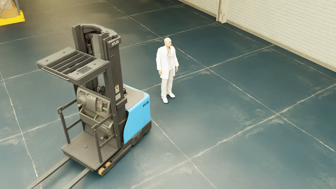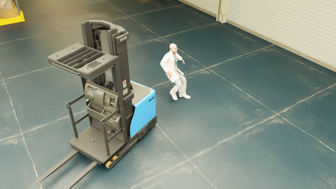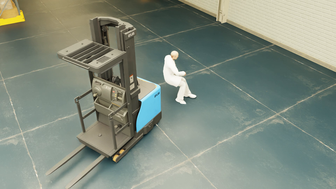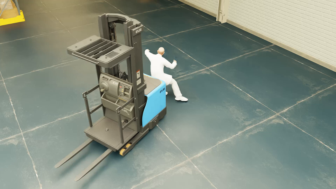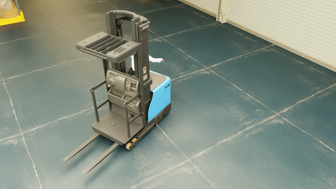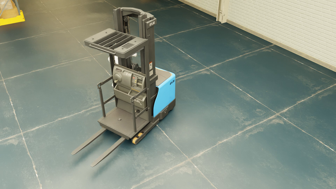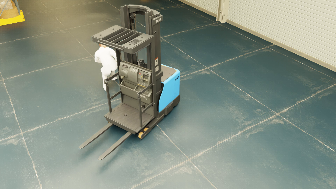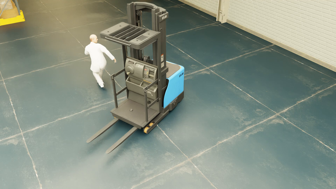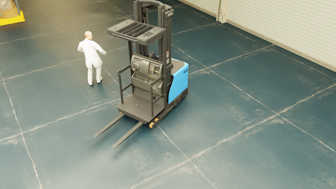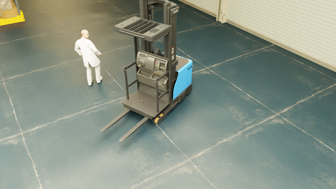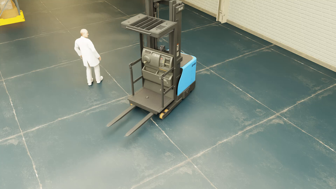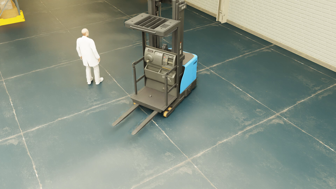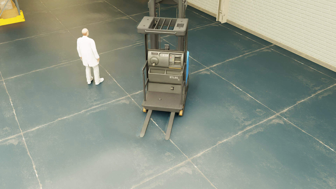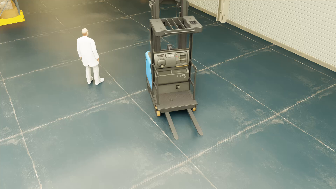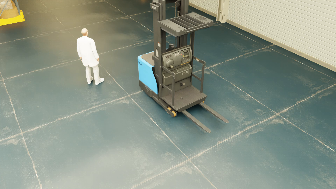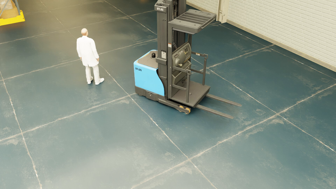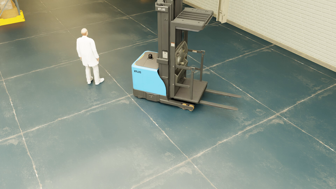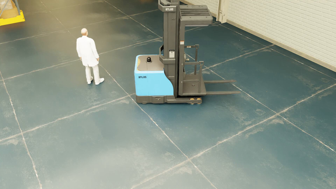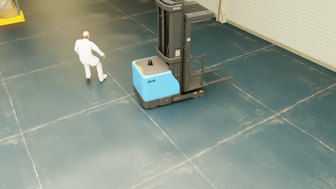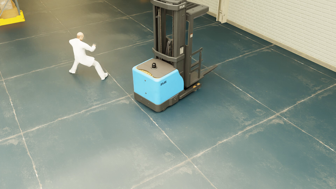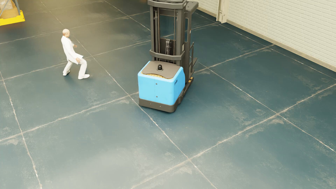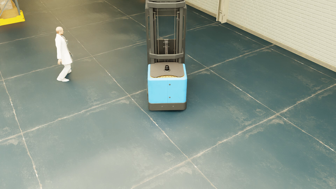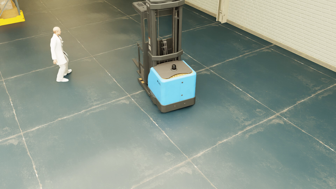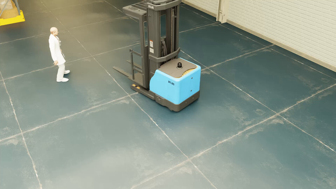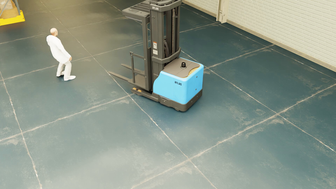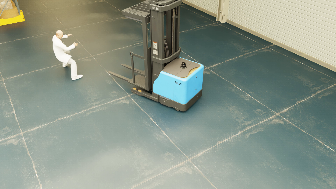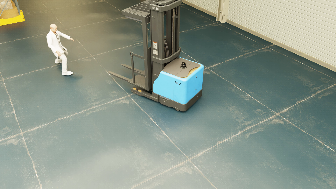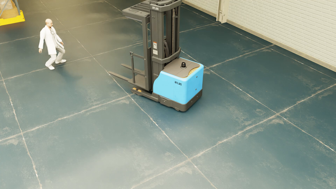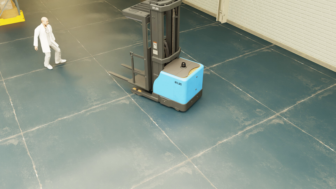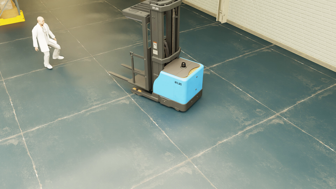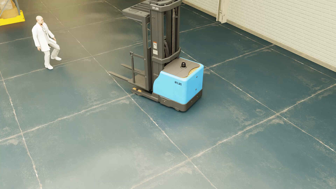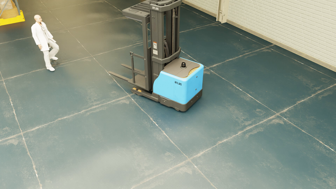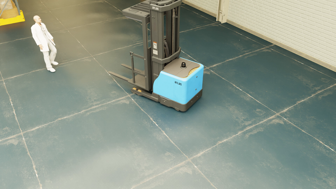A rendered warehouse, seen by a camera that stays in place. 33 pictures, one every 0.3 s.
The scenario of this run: Near miss between a forklift and a person.
